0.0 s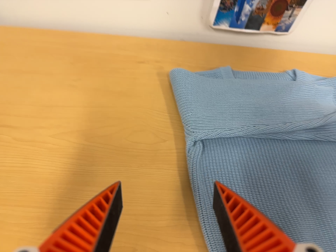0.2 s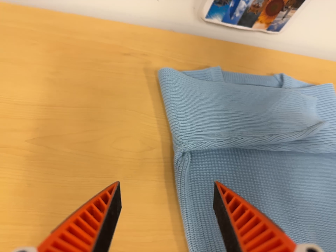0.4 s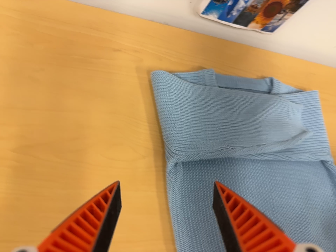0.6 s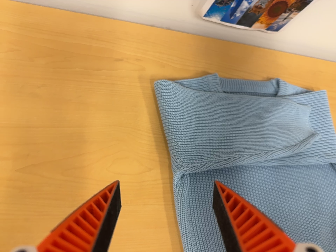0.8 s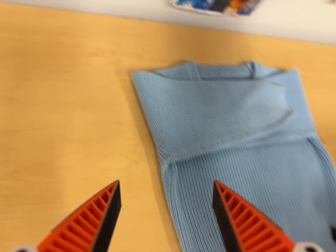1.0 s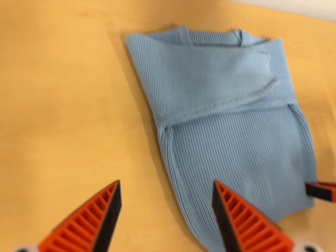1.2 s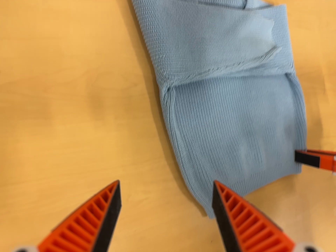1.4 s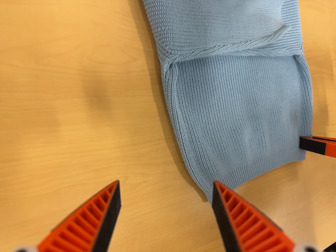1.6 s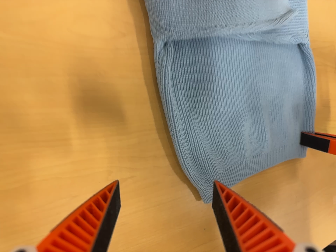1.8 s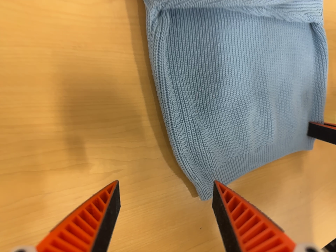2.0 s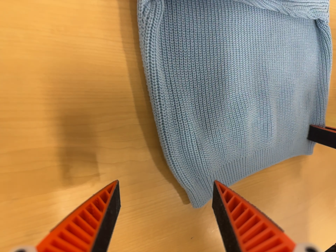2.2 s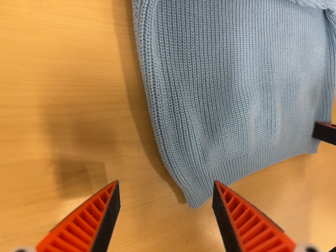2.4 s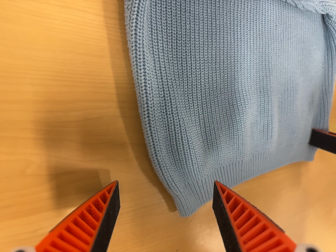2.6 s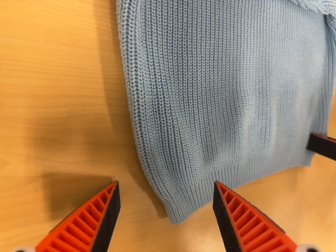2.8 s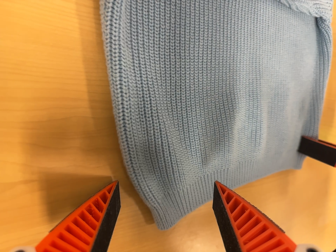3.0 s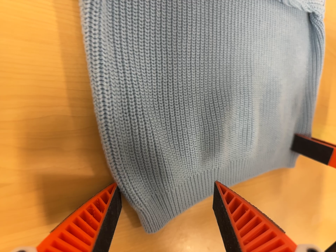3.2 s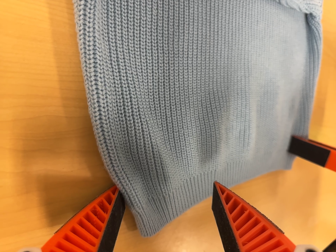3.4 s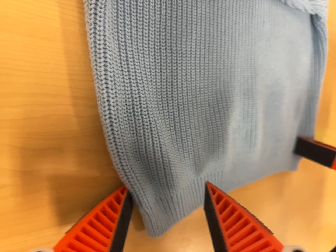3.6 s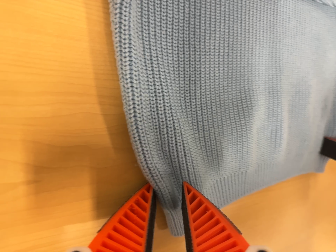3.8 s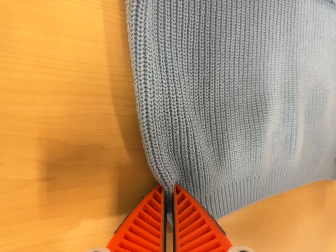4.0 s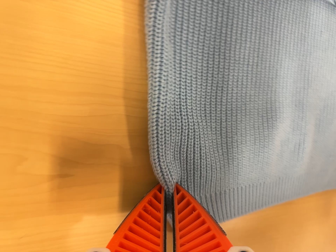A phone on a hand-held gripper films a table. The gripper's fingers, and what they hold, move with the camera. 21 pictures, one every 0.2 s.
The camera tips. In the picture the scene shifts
upward.
0.0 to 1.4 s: The camera pans to its right by about 25 degrees. It travels to its left and toward the top of its view, about 18 cm. Its aim tips toward the bottom of its view by about 35 degrees, and the scene shifts upward.
1.4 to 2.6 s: The camera travels forward, about 18 cm, so what stands in front looms larger. It rolls about its line of sight by about 10 degrees, and the scene rotates clockwise.
2.6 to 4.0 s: The camera shifts only a little, or ends up much as it began.
The film runs forward here.
